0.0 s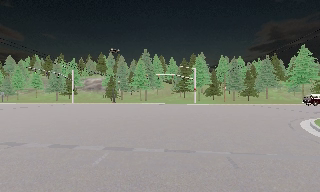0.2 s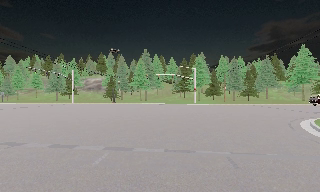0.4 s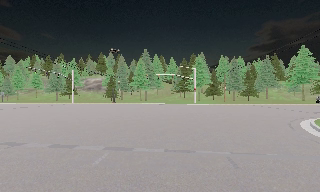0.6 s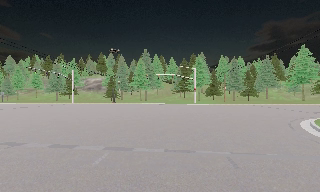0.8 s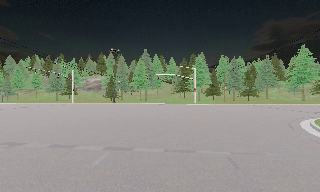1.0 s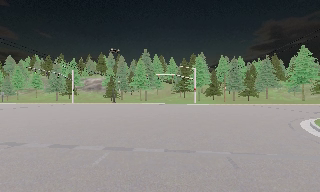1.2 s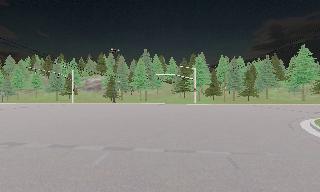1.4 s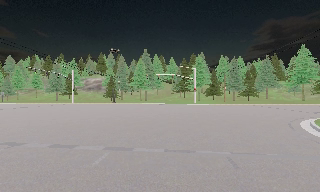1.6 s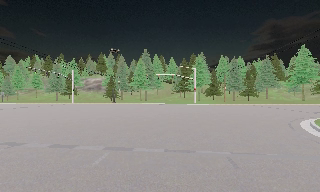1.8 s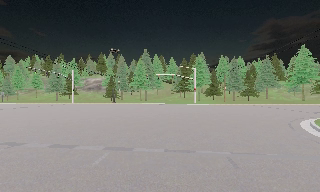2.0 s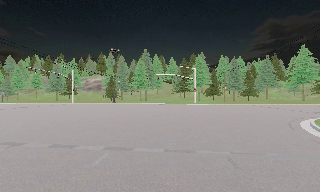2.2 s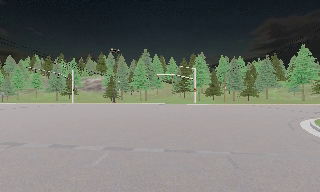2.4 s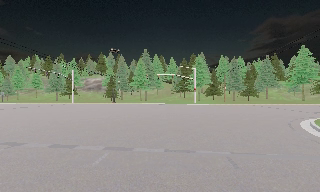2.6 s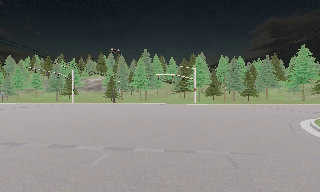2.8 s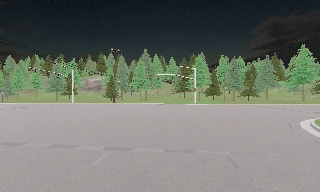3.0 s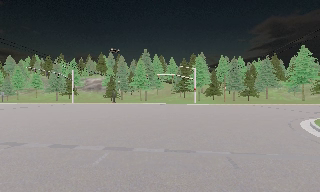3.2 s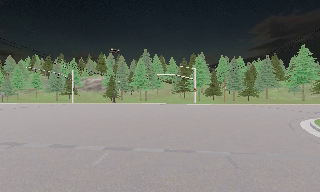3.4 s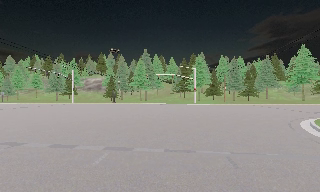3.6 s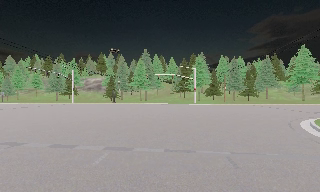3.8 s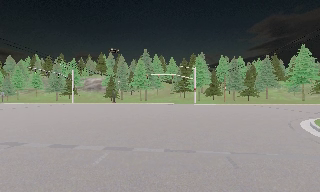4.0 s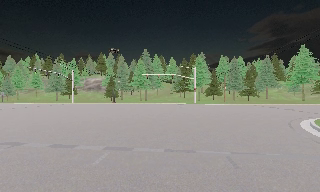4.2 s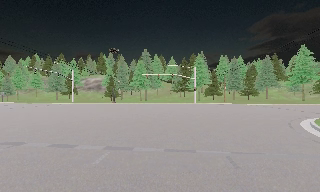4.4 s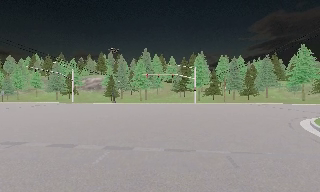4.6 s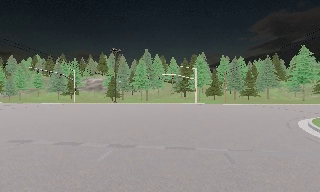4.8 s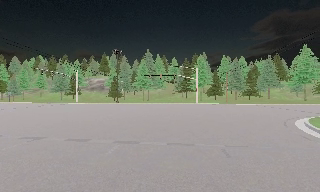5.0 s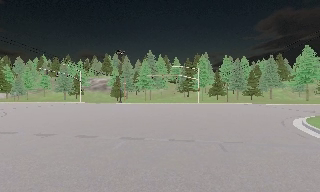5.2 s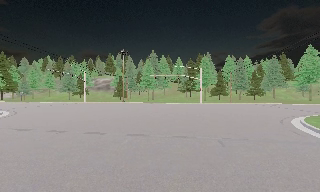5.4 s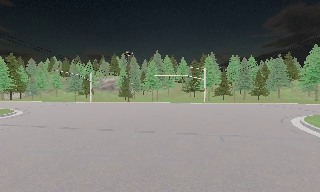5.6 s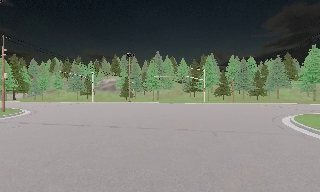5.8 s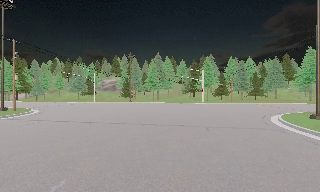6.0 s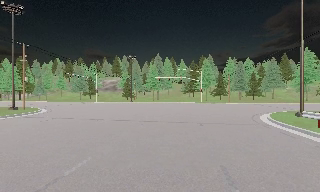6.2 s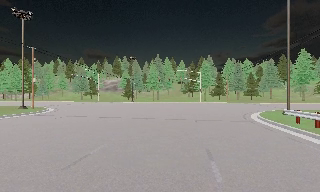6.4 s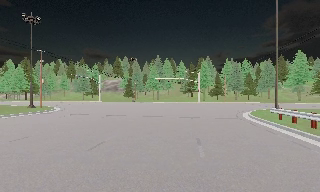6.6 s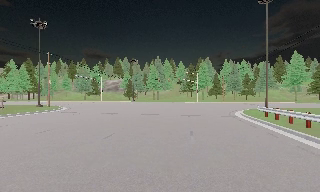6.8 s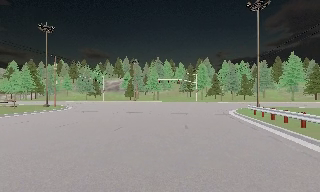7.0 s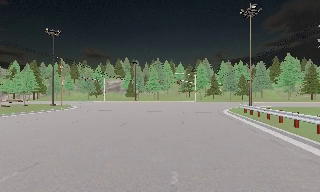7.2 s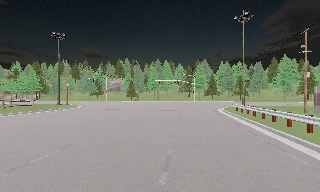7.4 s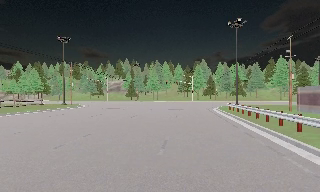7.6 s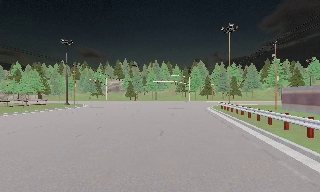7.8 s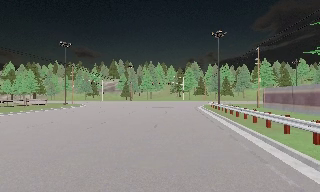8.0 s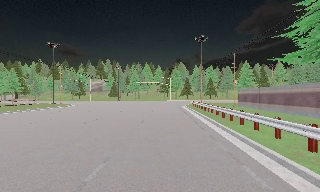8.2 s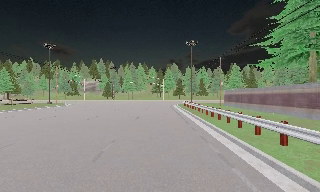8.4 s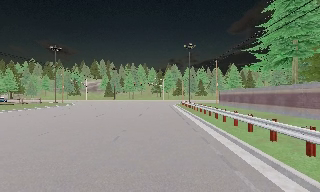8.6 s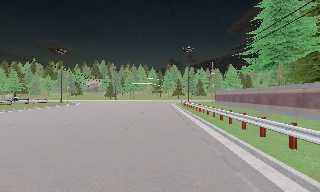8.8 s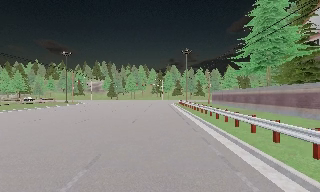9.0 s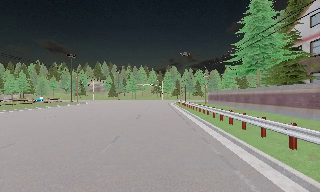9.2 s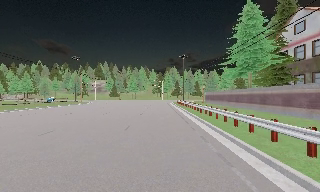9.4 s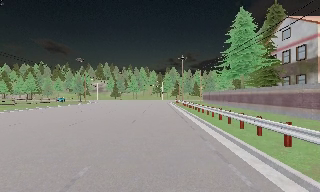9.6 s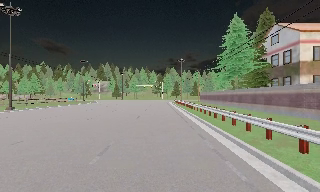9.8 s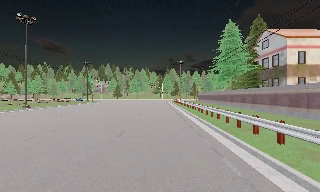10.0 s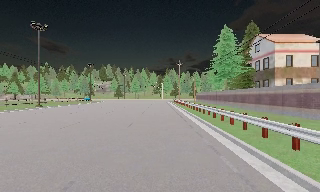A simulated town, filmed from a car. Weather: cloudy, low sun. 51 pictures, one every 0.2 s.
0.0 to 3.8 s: The camera keeps its place and its aim.
3.8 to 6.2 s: The camera travels backward, about 7 m, so what stands in front gets smaller. It gains speed.
6.2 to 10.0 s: The camera travels backward, about 35 m, so what stands in front gets smaller.
The film runs backward here.
